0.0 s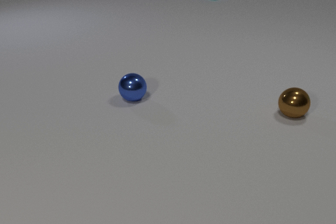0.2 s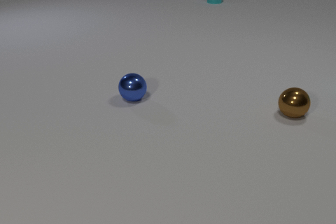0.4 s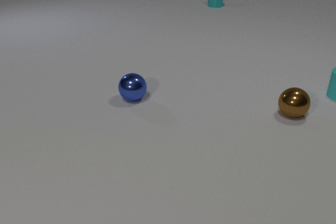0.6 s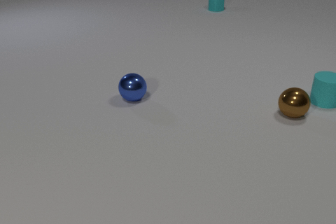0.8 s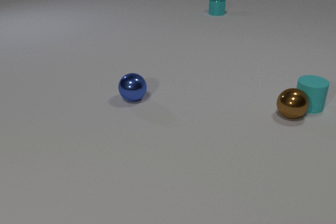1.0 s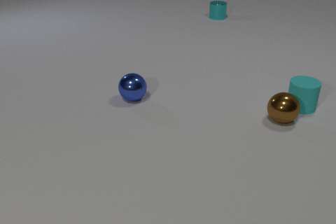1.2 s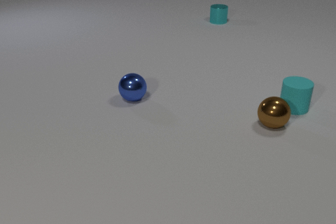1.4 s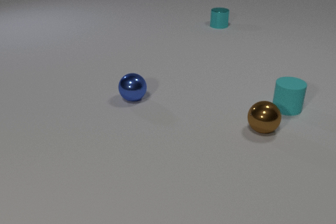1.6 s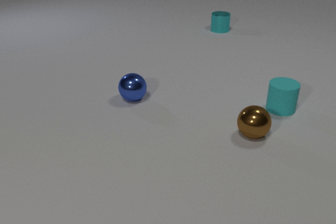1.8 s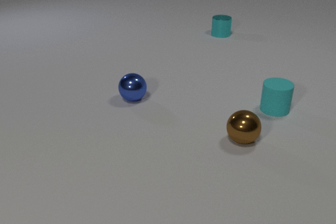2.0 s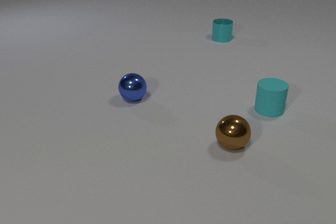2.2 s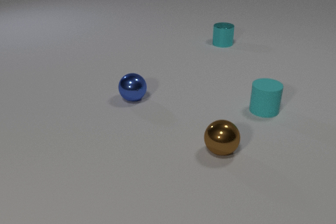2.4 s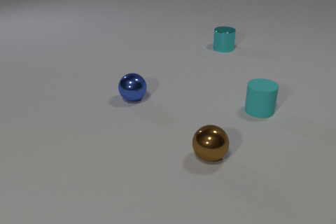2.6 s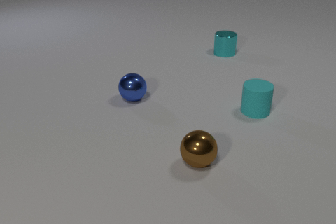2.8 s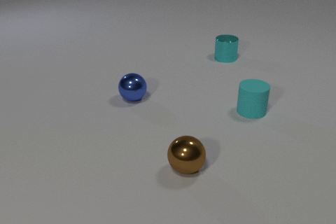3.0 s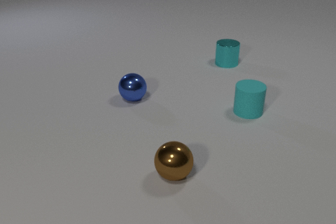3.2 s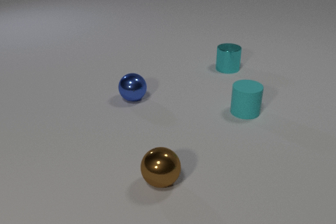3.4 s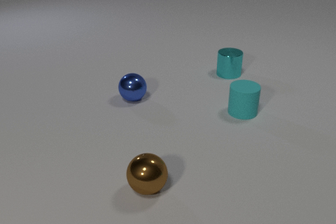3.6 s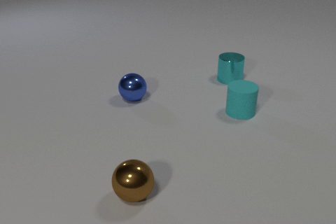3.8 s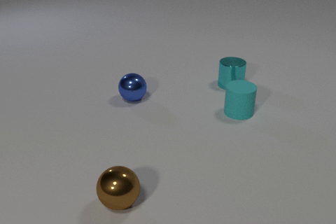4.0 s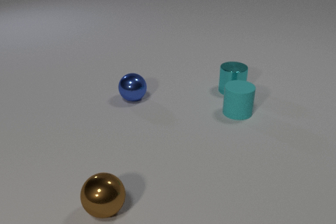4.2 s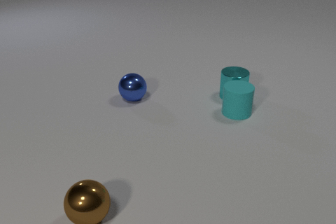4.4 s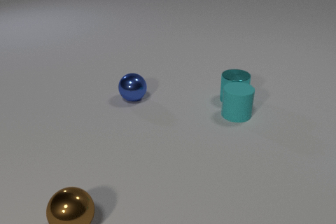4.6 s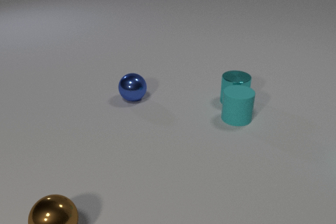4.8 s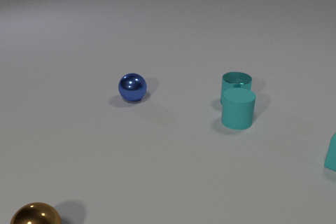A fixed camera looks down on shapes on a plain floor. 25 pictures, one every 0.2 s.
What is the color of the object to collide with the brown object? cyan.
Are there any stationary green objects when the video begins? no.
What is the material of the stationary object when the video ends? metal.
0.0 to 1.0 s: The cyan rubber cylinder comes in at the right edge, slides toward the camera and to the left. The brown metal sphere rolls toward the camera and to the left. The cyan metal cylinder slides toward the camera. The cyan rubber cylinder and the brown metal sphere collide.
1.0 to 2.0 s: The cyan rubber cylinder slides to the left and toward the camera. The brown metal sphere rolls toward the camera and to the left. The cyan metal cylinder slides toward the camera.
2.0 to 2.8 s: The cyan rubber cylinder slides to the left and toward the camera. The brown metal sphere rolls to the left and toward the camera. The cyan metal cylinder slides toward the camera.
2.8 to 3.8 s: The cyan rubber cylinder slides to the left. The brown metal sphere rolls to the left and toward the camera. The cyan metal cylinder slides toward the camera.
3.8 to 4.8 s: The cyan rubber cylinder slides toward the camera. The brown metal sphere rolls to the left and toward the camera. The cyan metal cylinder slides toward the camera. The cyan rubber cube comes in at the right edge, slides to the left. The cyan rubber cylinder and the cyan metal cylinder collide.
